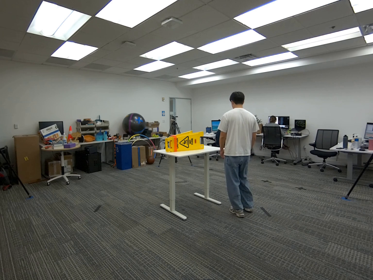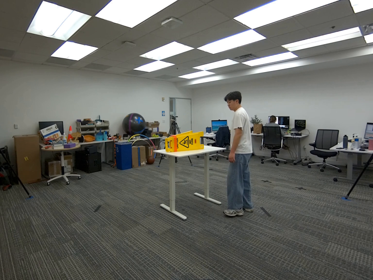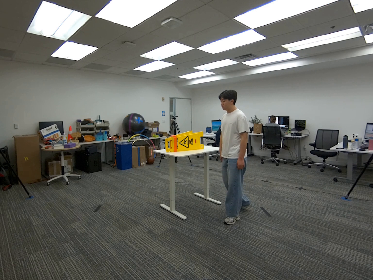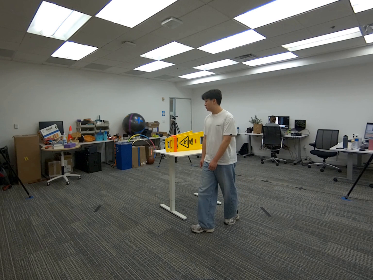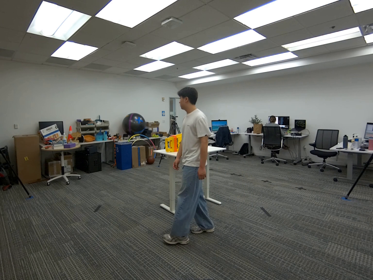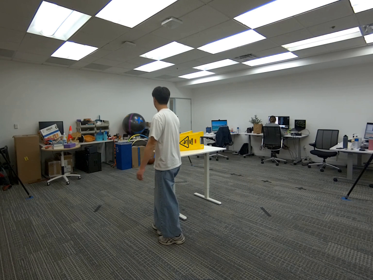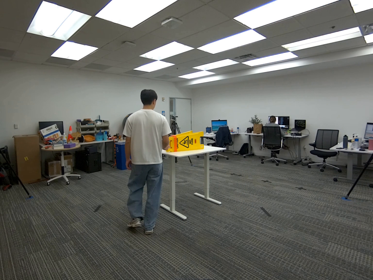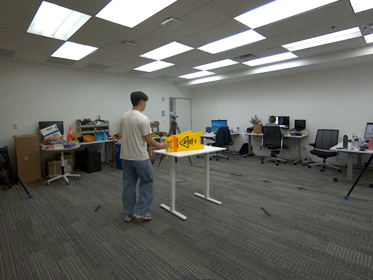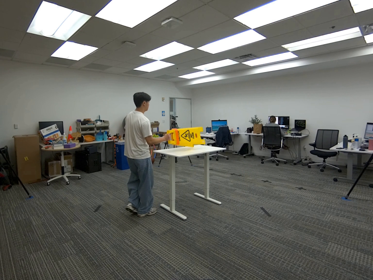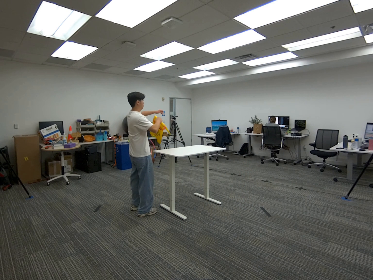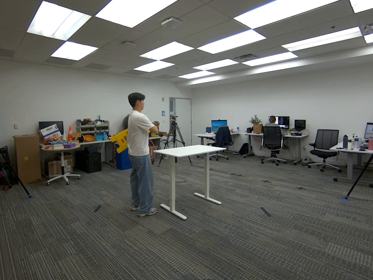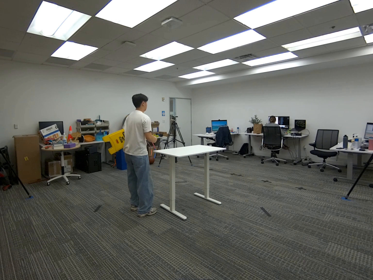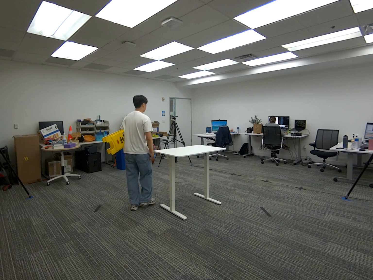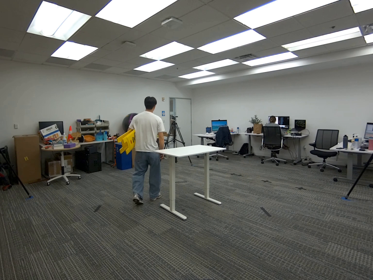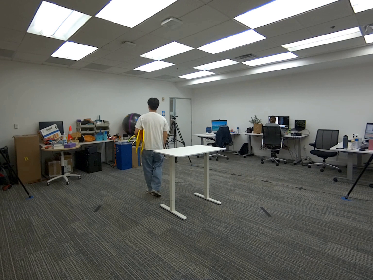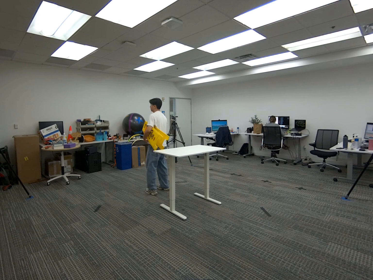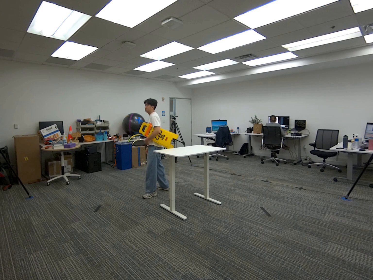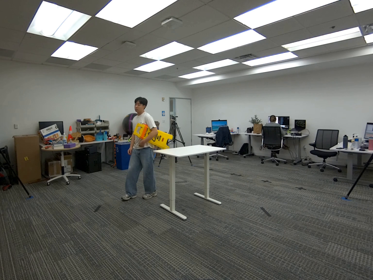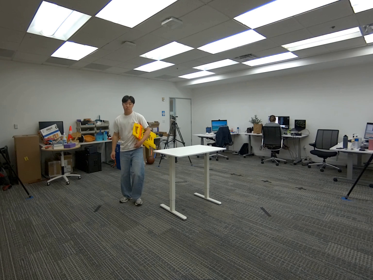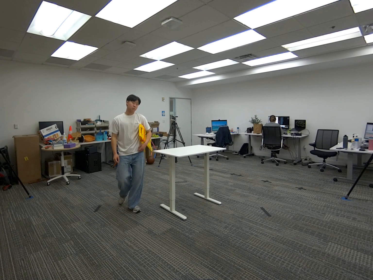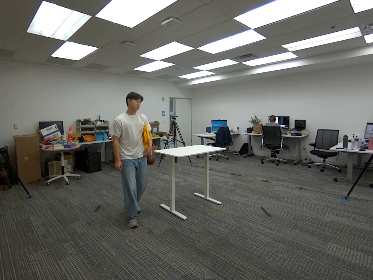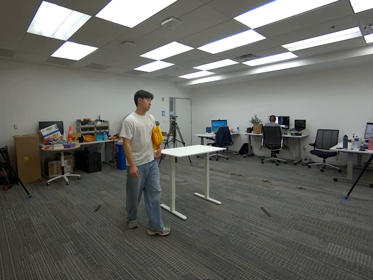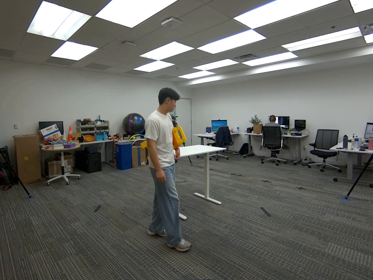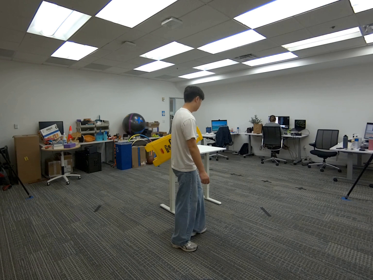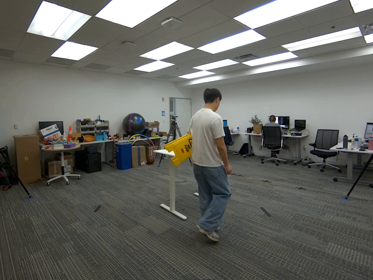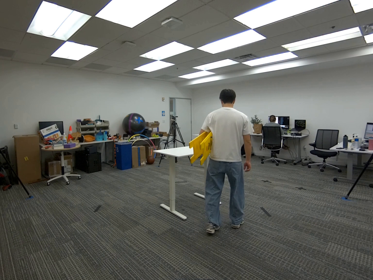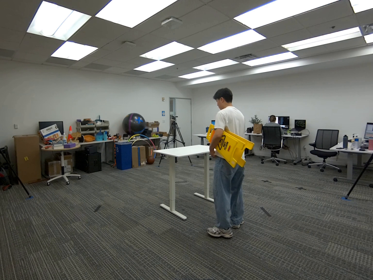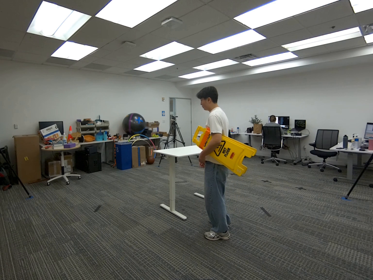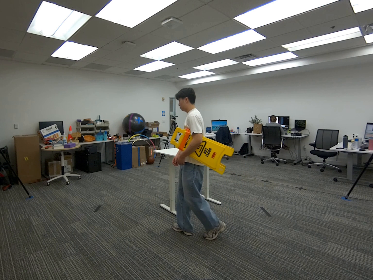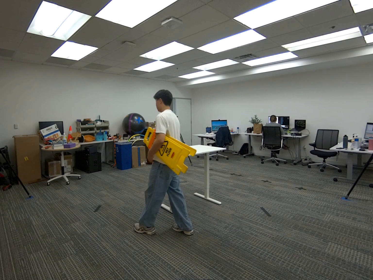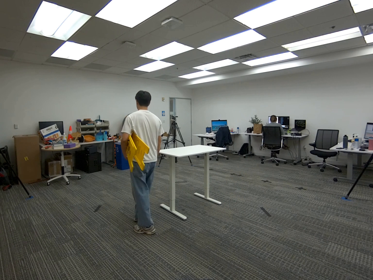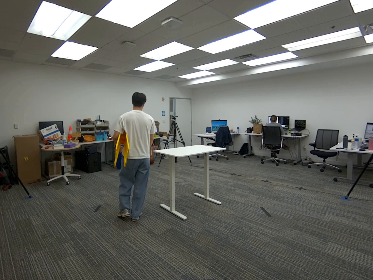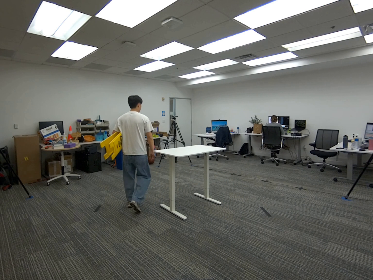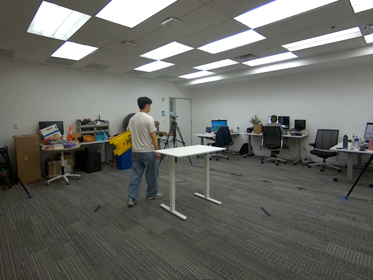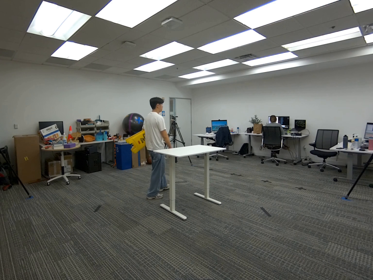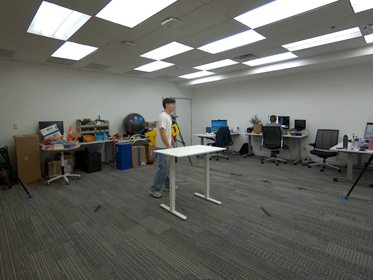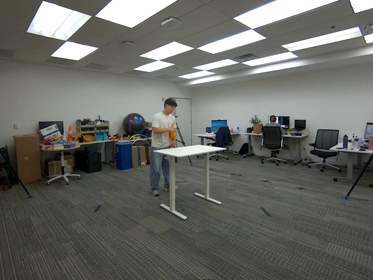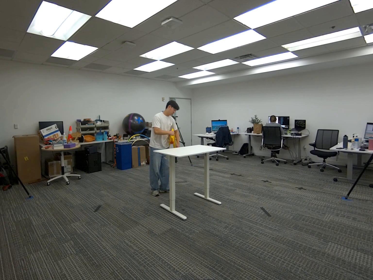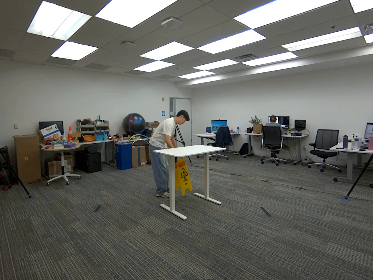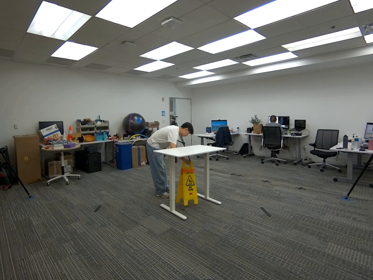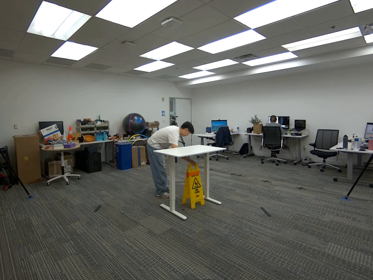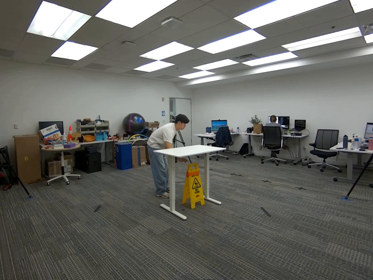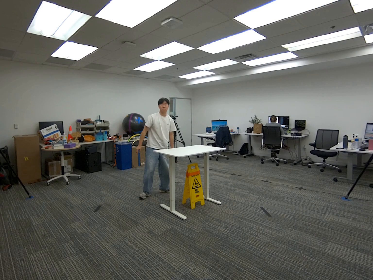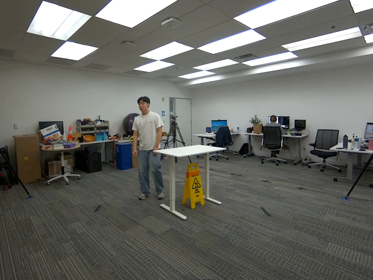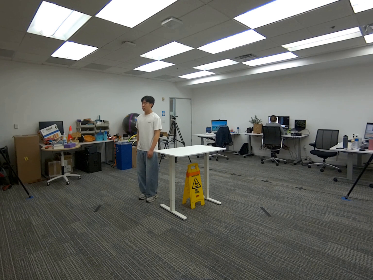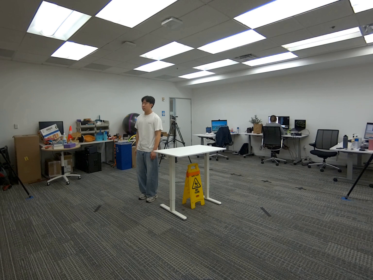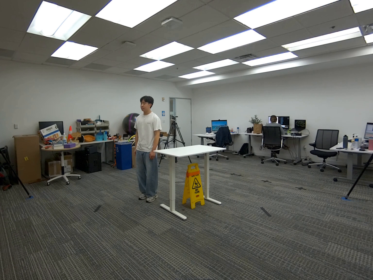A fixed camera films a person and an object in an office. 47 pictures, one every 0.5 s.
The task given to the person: Walk to the wet floor sign lying on its side on the white table and grasp the handle with one hand, using your other hand to support it under your arm. Walk around while holding the sign for at least 10 seconds, then place it under the table.
